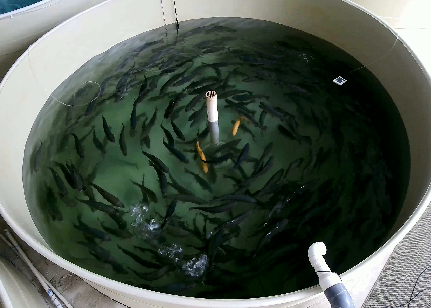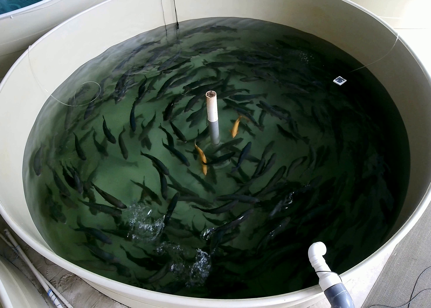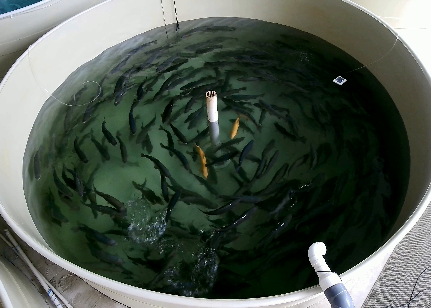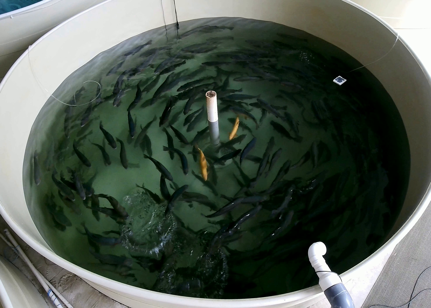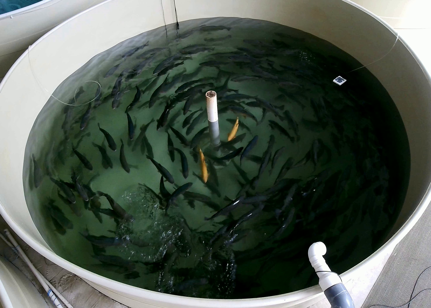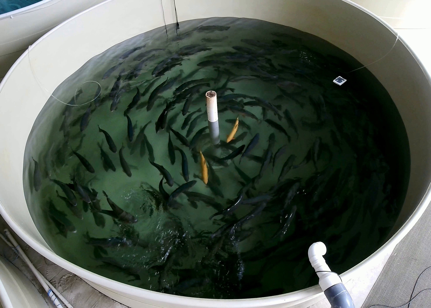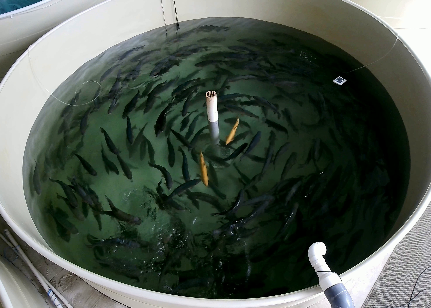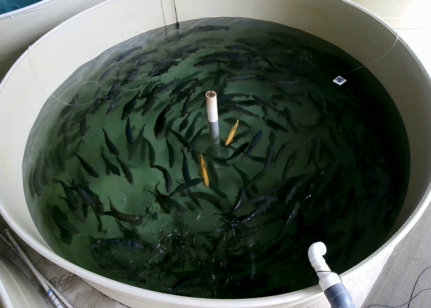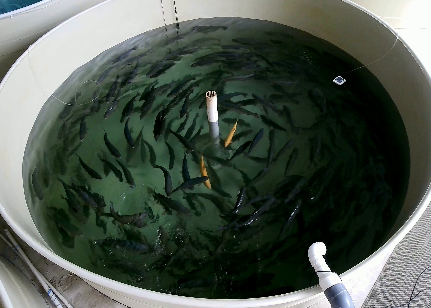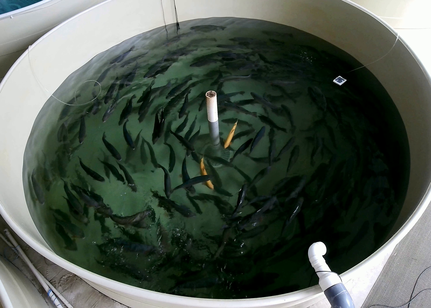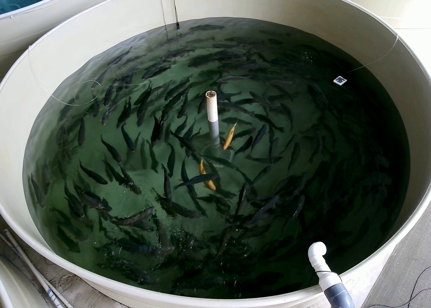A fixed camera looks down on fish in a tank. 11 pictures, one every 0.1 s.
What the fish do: Normal cruising.
